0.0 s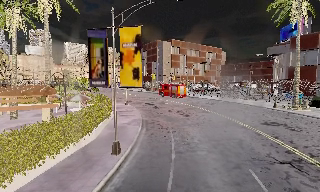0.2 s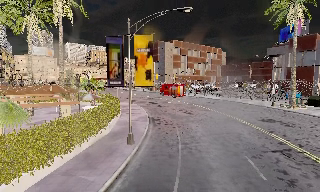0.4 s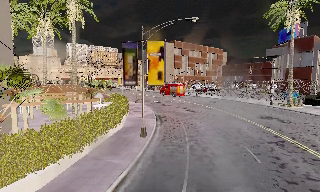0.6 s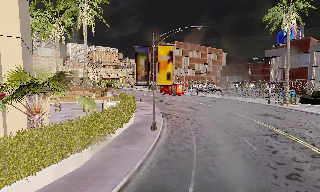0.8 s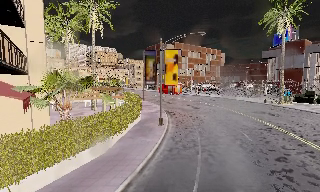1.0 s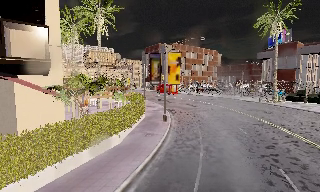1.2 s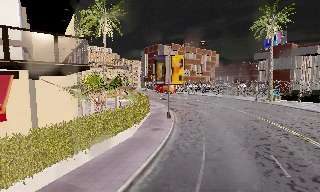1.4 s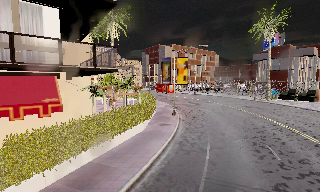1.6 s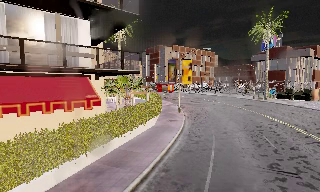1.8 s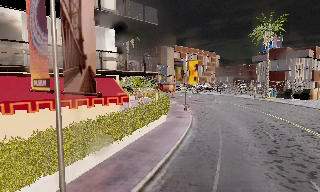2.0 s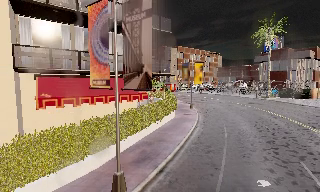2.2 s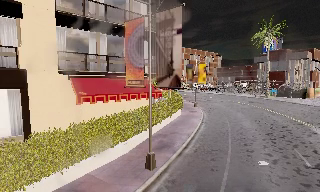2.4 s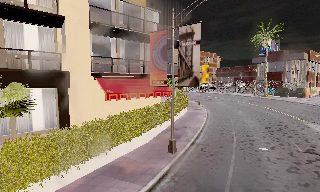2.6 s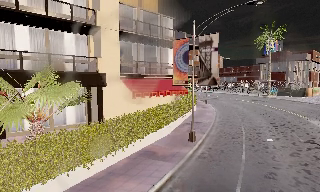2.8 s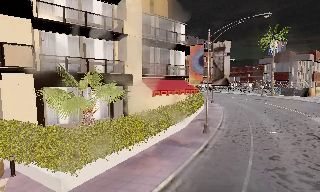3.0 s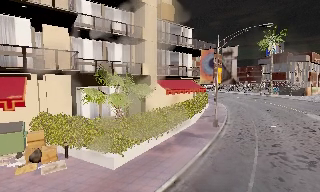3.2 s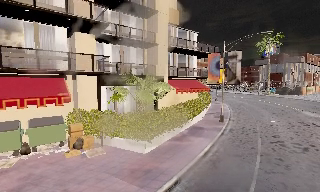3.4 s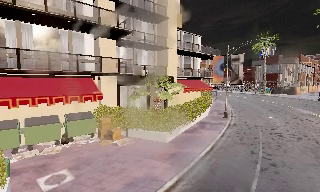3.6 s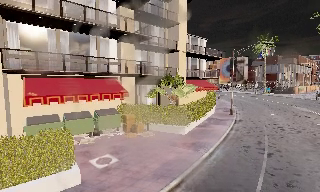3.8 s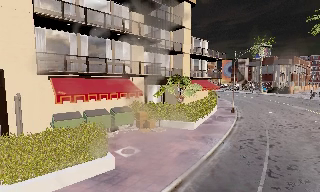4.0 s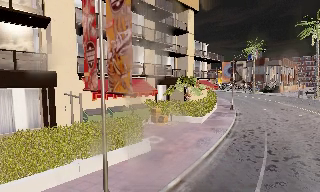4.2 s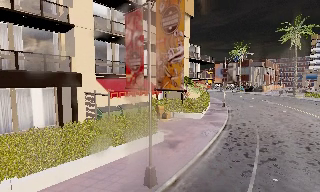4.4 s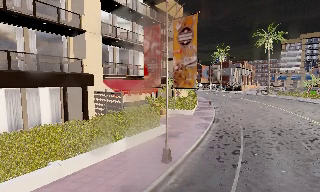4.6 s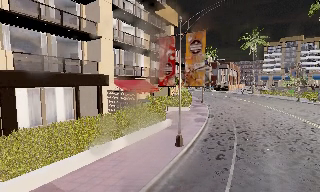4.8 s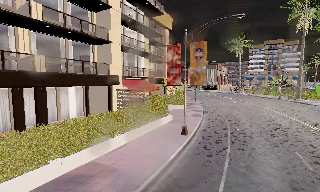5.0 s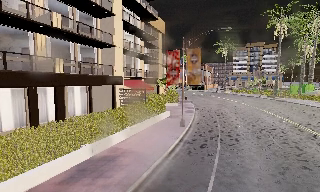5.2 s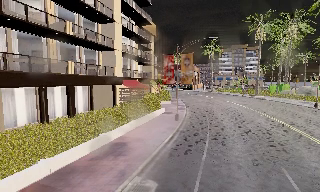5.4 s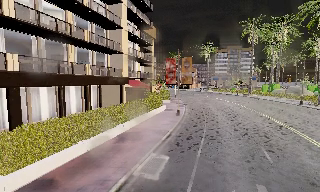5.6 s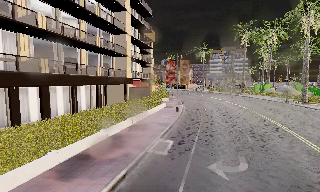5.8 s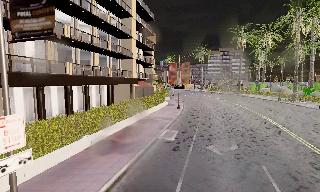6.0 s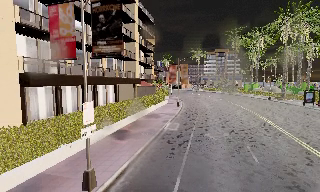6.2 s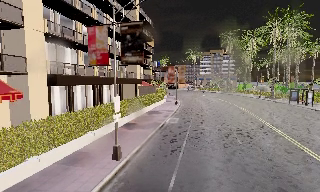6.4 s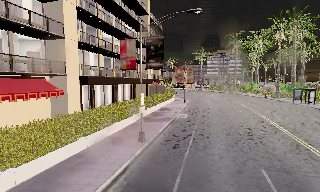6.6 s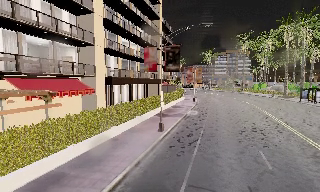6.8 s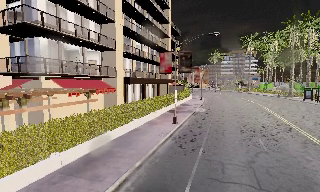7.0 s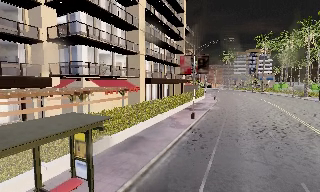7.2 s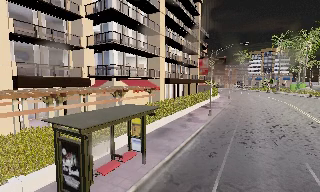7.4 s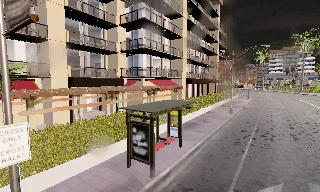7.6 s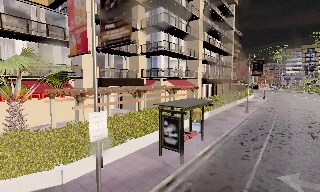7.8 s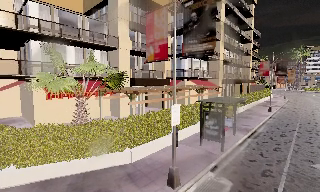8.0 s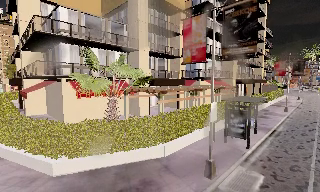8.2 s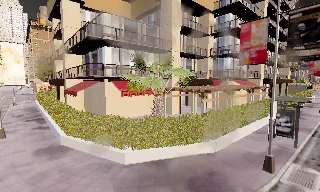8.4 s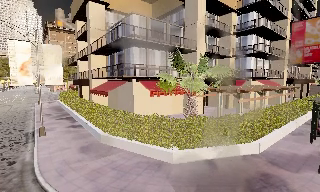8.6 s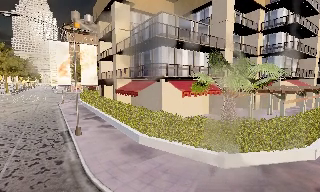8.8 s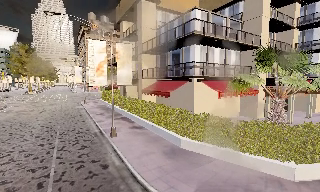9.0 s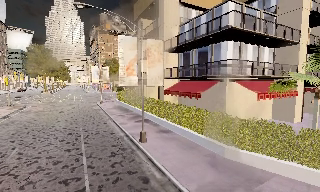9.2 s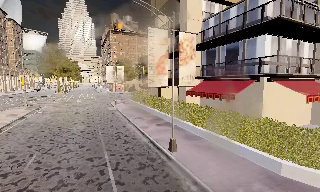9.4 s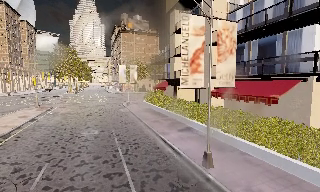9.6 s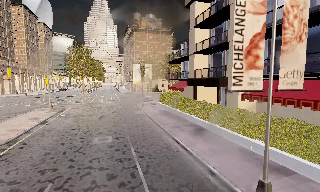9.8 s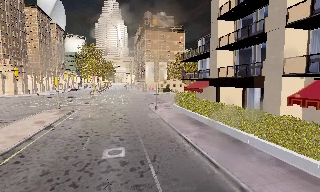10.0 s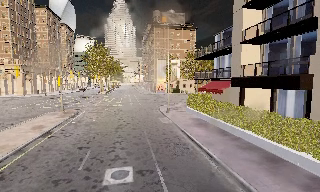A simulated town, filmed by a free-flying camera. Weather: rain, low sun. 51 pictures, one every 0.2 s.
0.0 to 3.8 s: The camera travels backward and to its left, about 35 m, so what stands in front gets smaller.
3.8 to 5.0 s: The camera pans to its right, which is clockwise from overhead, by about 25 degrees. It travels backward and to its left, about 13 m, so what stands in front gets smaller.
5.0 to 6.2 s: The camera pans to its right, which is clockwise from overhead, by about 10 degrees. It travels backward, about 14 m, so what stands in front gets smaller.
6.2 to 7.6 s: The scene slides to the right, as the camera pans about 25 degrees to its left. It travels backward and to its left, about 16 m, so what stands in front gets smaller.
7.6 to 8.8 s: The camera pans to its left, which is counterclockwise from overhead, by about 20 degrees. It travels to its left, about 11 m, so close, fixed things drift to the right.
8.8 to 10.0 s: The camera pans to its left, which is counterclockwise from overhead, by about 20 degrees. It travels forward and to its left, about 12 m, so what stands in front looms larger.
The film runs forward here.
